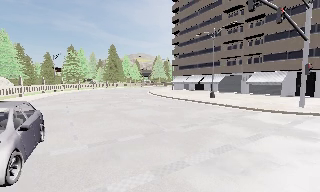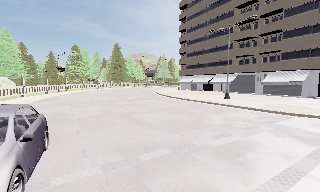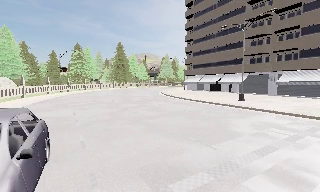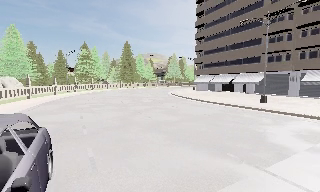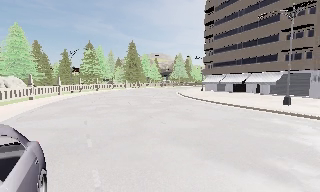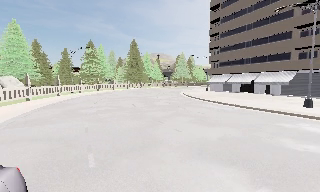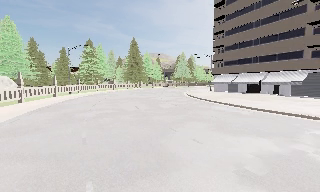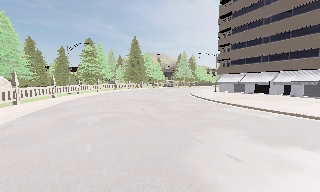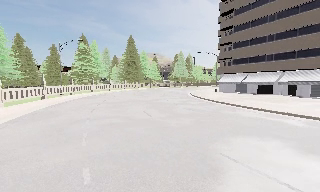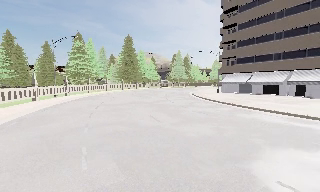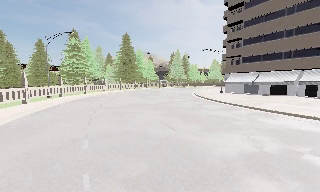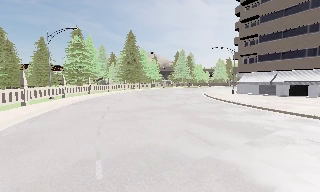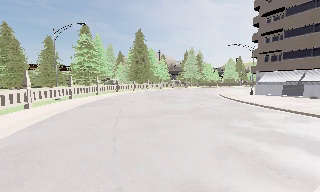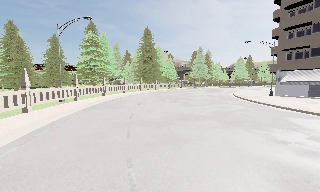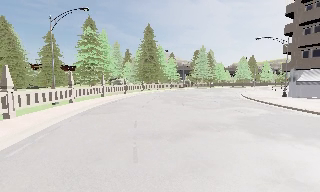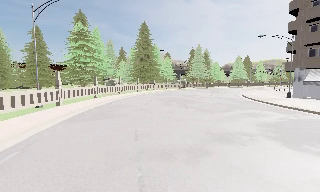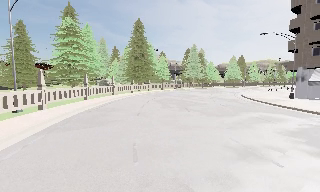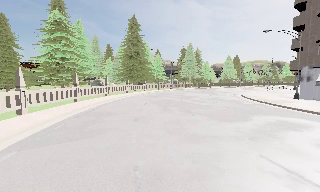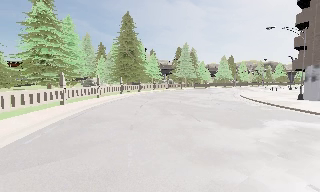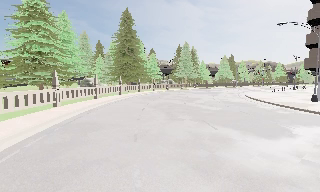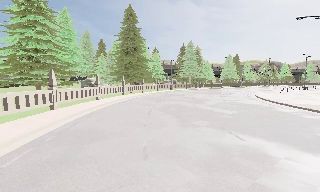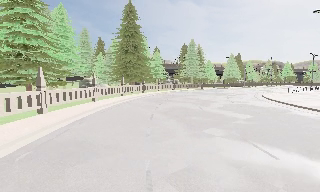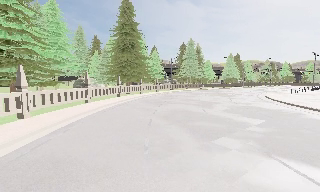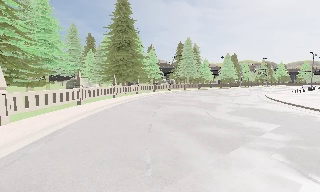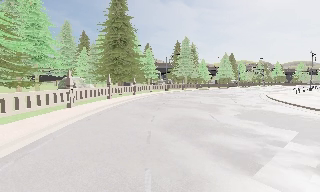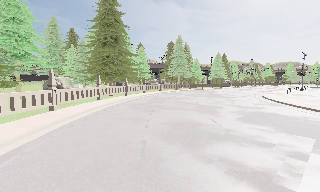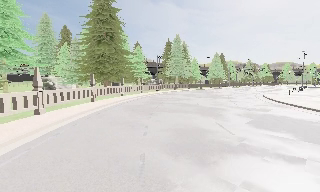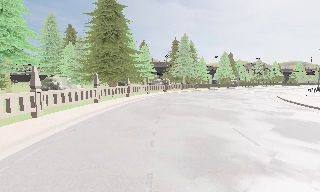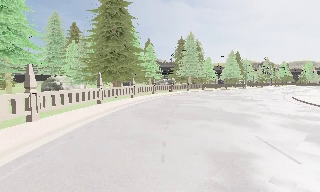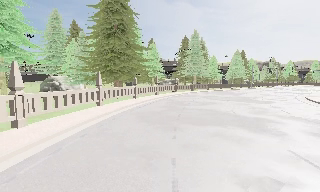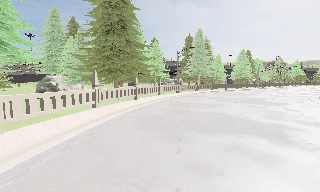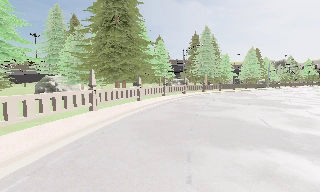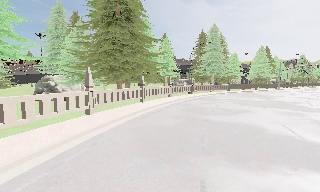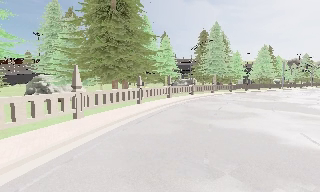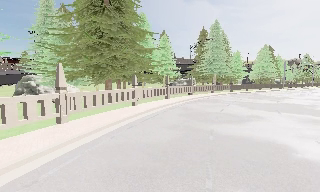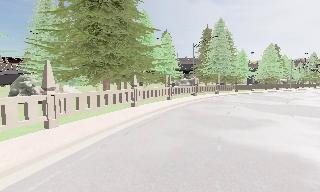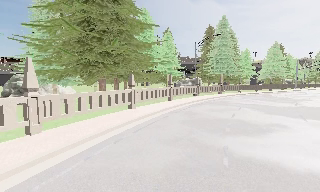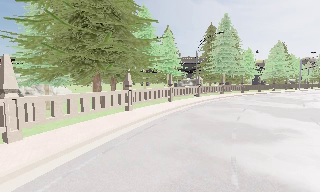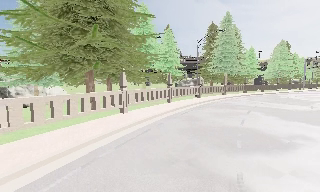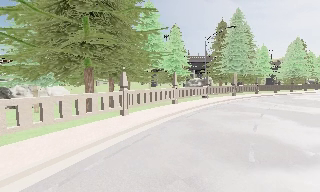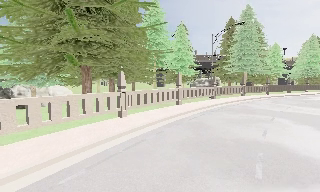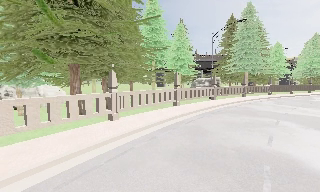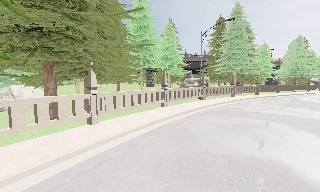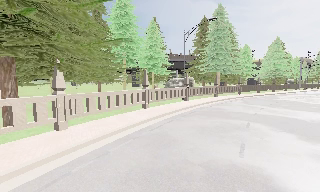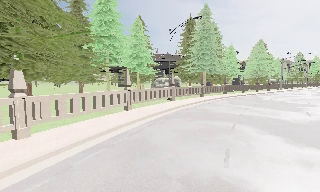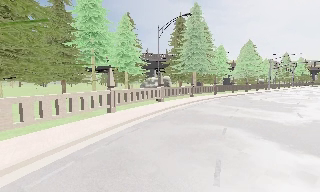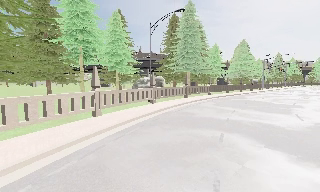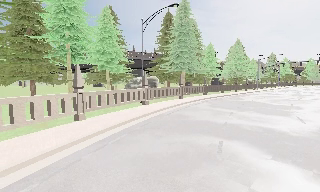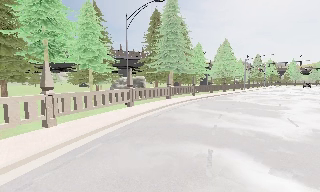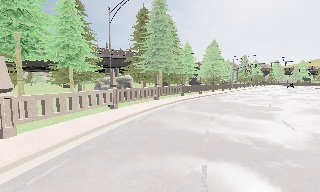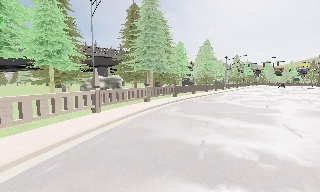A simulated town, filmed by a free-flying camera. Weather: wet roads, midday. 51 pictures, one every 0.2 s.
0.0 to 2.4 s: The camera travels forward and to its left, about 19 m, so what stands in front looms larger.
2.4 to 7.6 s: The camera travels forward, about 30 m, so what stands in front looms larger.
7.6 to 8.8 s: The camera travels forward and to its right, about 4.5 m, so what stands in front looms larger.
8.8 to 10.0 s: The scene slides to the left, as the camera pans about 15 degrees to its right. It travels forward, about 6 m, so what stands in front looms larger.
The film runs backward here.
